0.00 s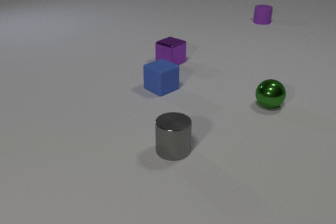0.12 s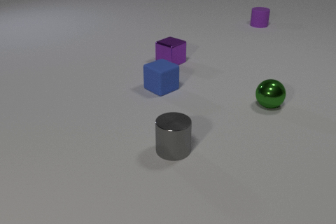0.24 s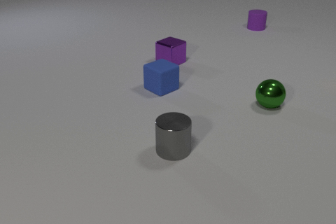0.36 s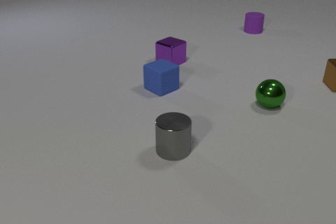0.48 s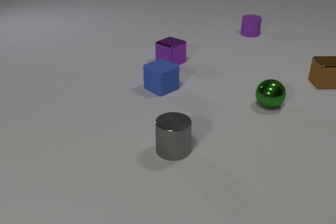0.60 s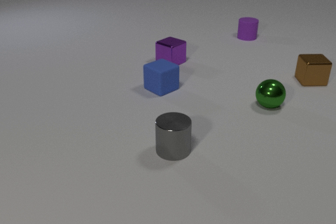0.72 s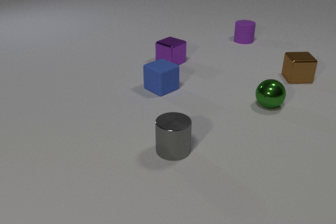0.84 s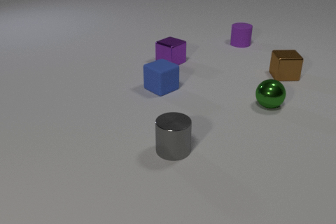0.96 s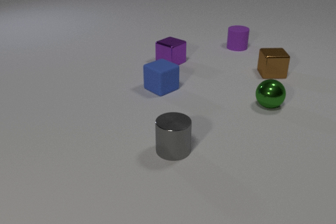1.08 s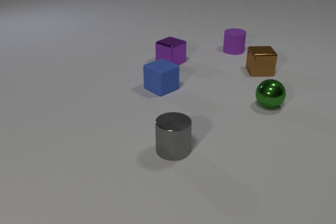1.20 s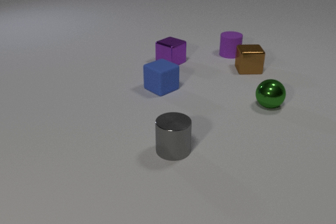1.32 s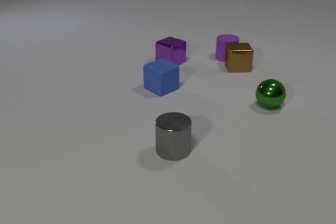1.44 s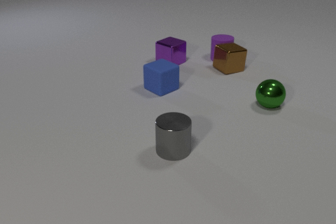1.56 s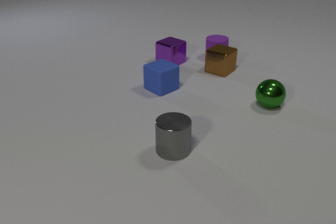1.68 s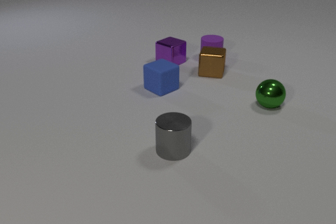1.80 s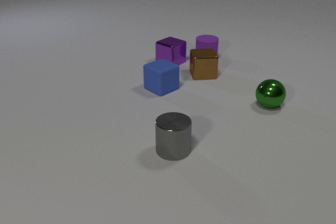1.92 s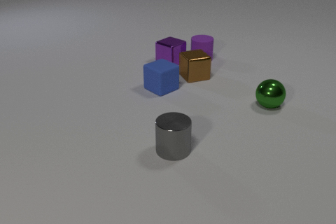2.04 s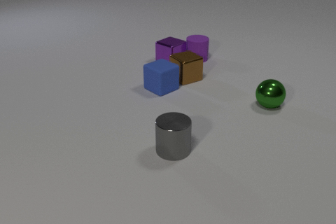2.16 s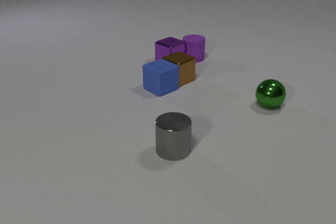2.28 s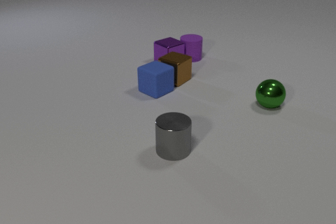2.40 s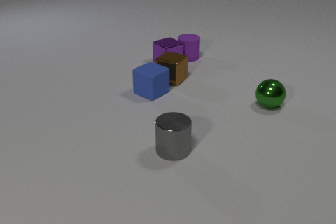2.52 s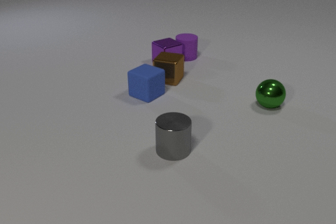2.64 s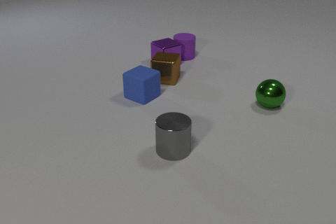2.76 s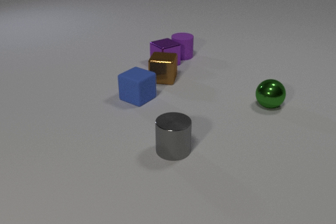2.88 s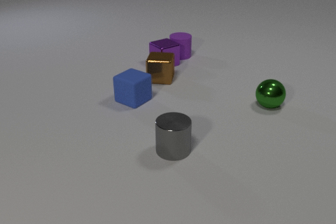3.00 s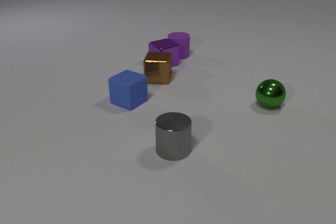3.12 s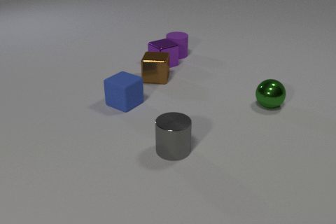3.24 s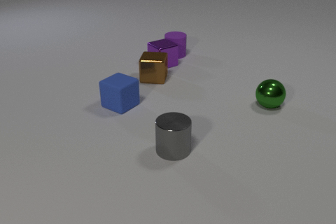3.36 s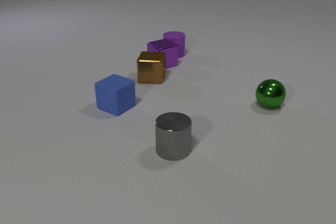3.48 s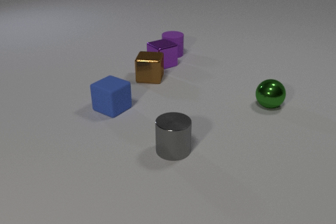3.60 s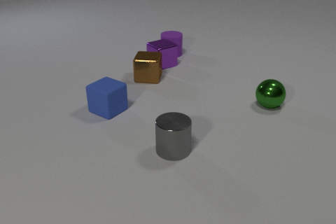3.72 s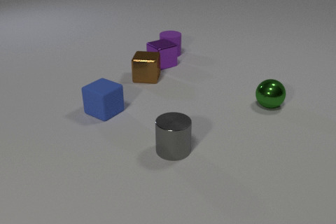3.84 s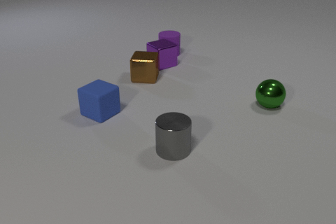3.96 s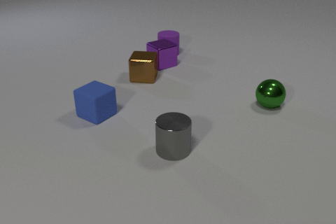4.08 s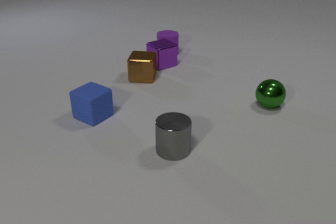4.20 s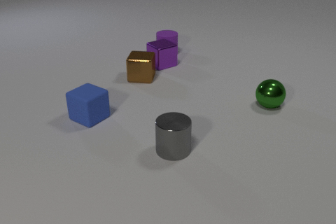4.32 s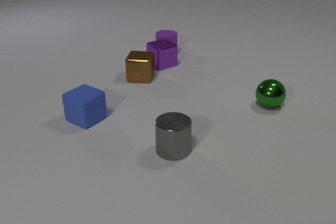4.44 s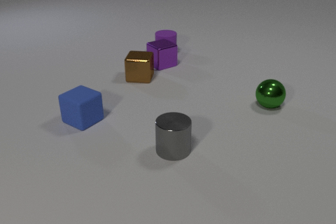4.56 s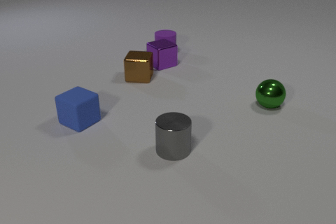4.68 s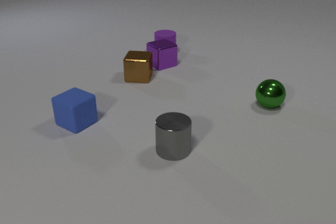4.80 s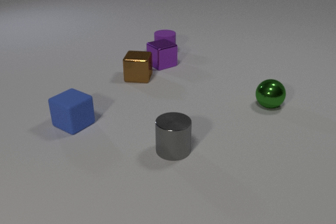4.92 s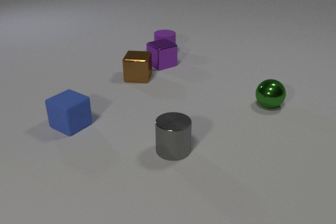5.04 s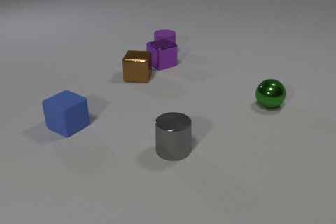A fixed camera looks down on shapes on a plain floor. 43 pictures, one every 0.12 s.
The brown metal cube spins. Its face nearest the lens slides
to the right.
The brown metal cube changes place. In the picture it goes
to the left.
0.00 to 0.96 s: The brown metal cube comes in at the right edge, slides to the left. The purple rubber cylinder slides toward the camera.
0.96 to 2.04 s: The brown metal cube slides to the left, spins counterclockwise seen from above by about 120 degrees, its near face sliding to the right. The purple rubber cylinder slides to the left and toward the camera. The brown metal cube and the purple rubber cylinder collide.
2.04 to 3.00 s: The brown metal cube slides to the left, spins counterclockwise seen from above by about 45 degrees, its near face sliding to the right. The purple rubber cylinder slides to the left and away from the camera. The blue rubber cube slides to the left and toward the camera. The purple metal cube slides to the left and toward the camera. The purple rubber cylinder and the purple metal cube collide. The brown metal cube and the blue rubber cube collide.
3.00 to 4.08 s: The brown metal cube slides to the left. The purple rubber cylinder slides to the left and away from the camera. The blue rubber cube slides to the left and toward the camera.
4.08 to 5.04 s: The blue rubber cube slides to the left and toward the camera.
How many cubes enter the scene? 1.
How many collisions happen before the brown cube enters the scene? 0.
What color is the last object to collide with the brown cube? blue.
